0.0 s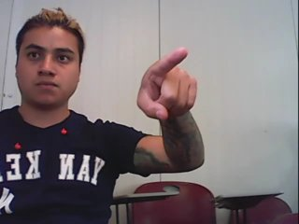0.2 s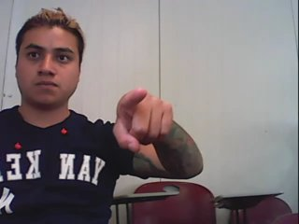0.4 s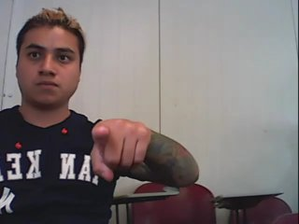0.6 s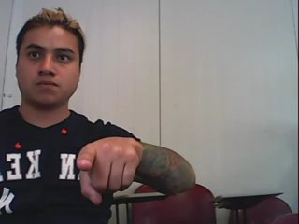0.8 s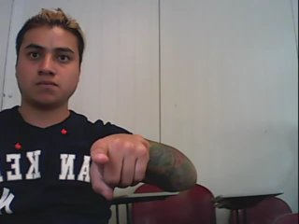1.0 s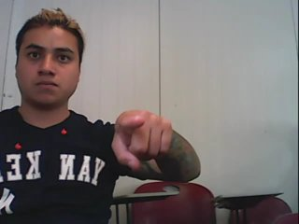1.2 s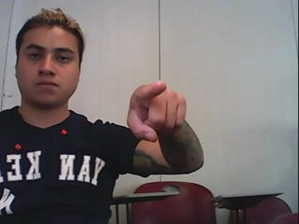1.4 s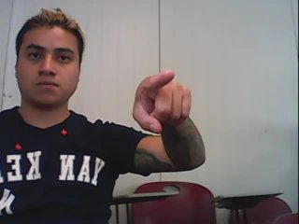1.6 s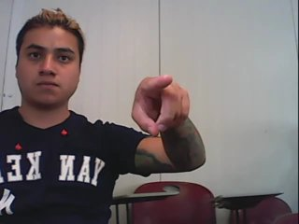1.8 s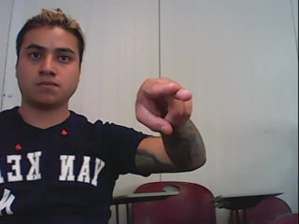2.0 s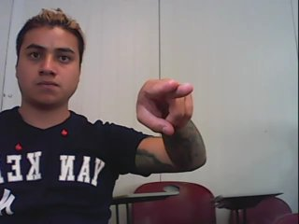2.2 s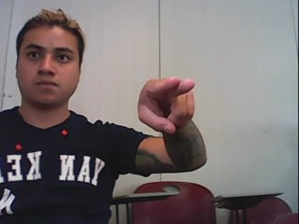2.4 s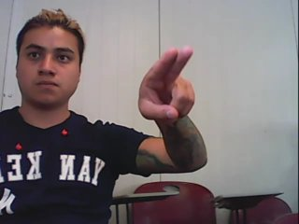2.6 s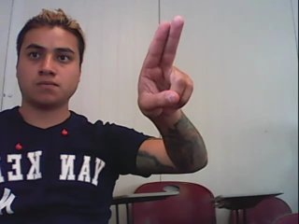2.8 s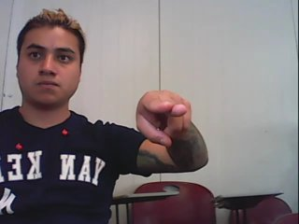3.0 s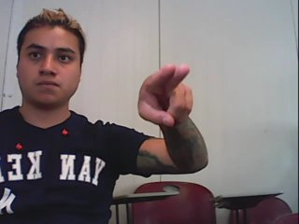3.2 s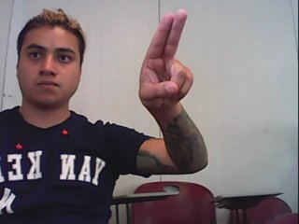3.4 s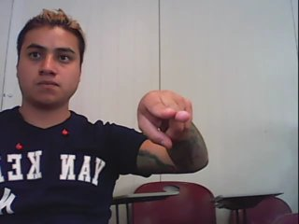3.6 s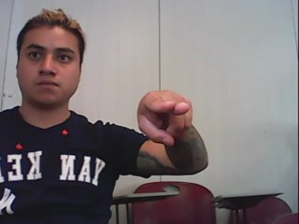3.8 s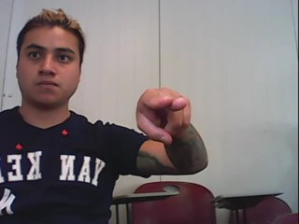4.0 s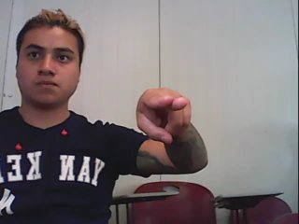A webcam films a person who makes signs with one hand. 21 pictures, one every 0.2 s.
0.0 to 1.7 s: Pointing with one finger.
1.8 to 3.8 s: Double click with two fingers.
